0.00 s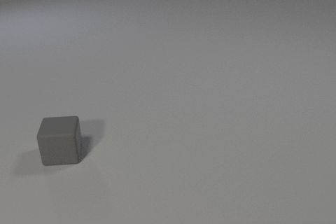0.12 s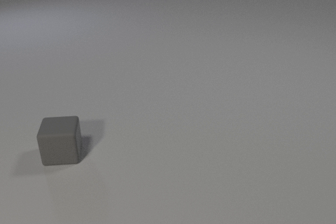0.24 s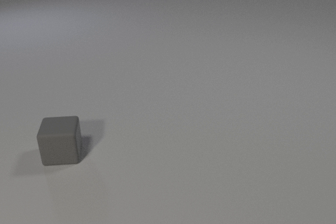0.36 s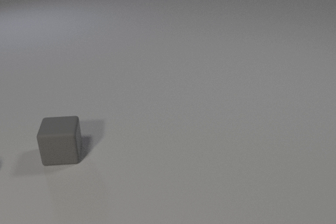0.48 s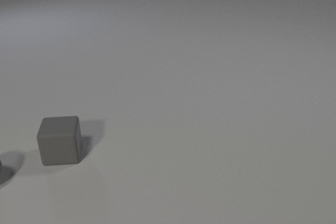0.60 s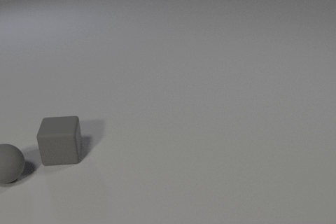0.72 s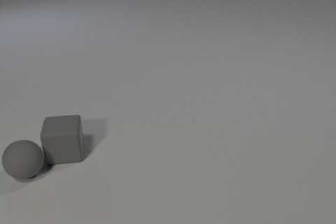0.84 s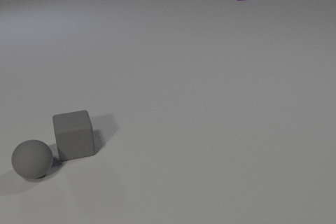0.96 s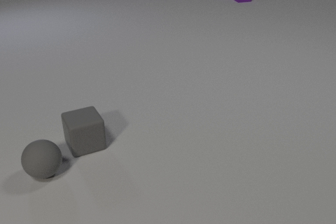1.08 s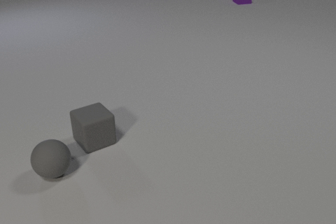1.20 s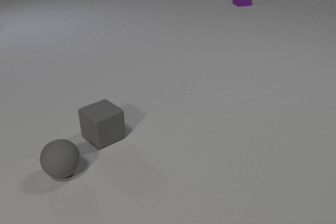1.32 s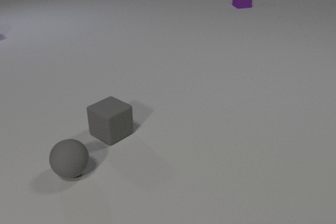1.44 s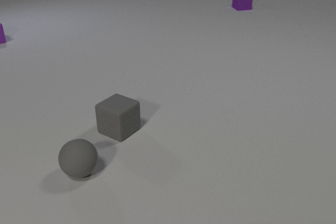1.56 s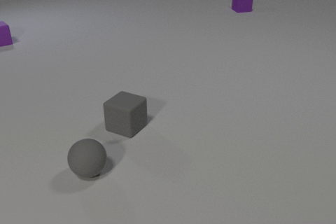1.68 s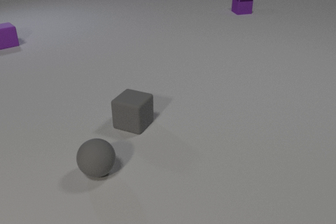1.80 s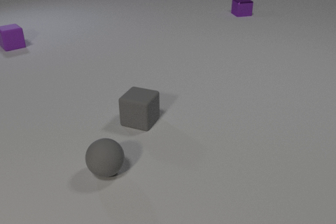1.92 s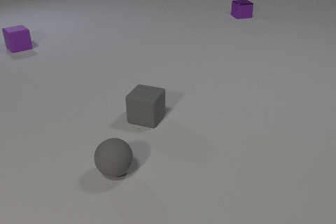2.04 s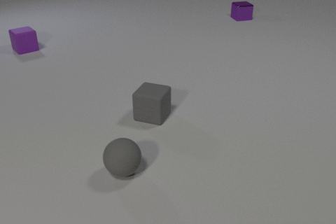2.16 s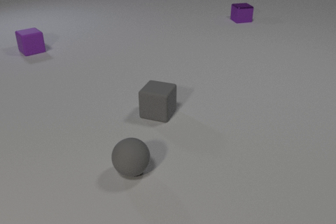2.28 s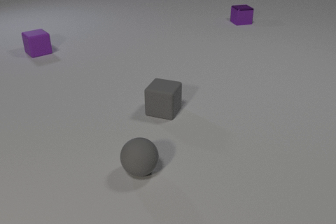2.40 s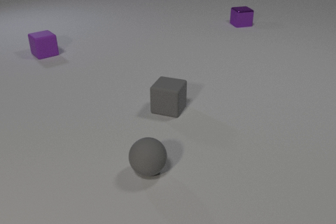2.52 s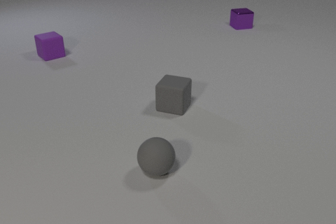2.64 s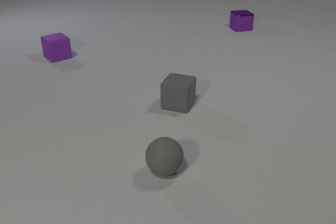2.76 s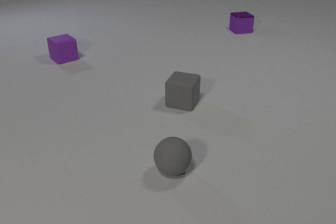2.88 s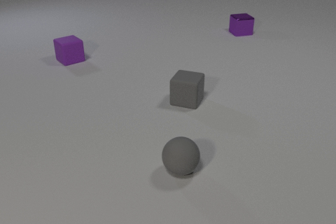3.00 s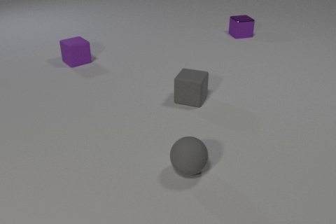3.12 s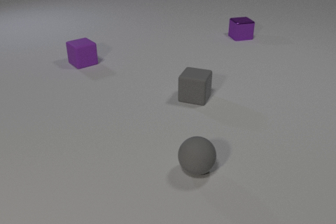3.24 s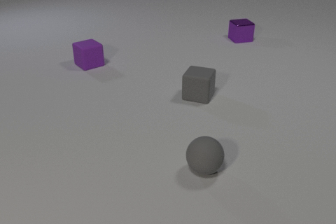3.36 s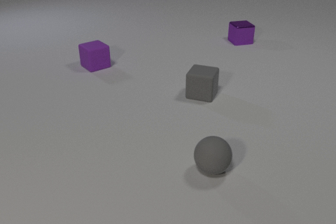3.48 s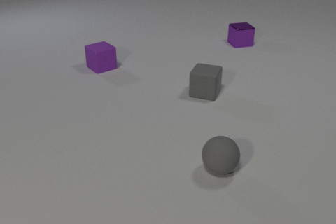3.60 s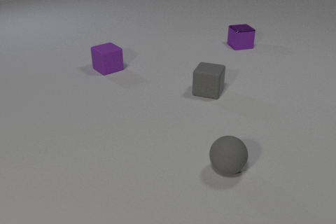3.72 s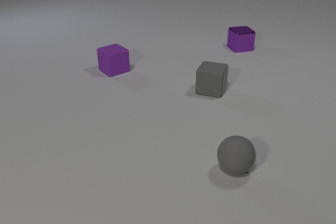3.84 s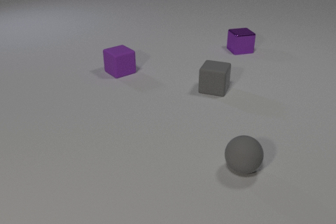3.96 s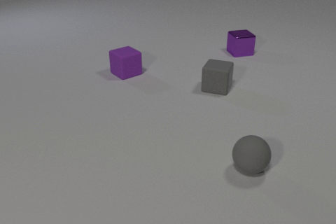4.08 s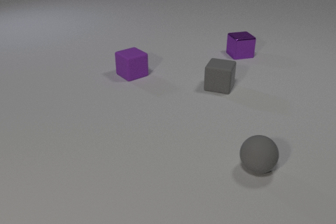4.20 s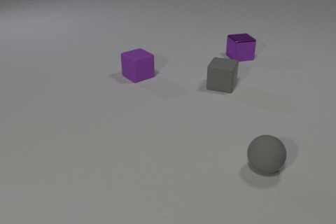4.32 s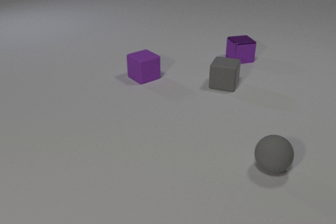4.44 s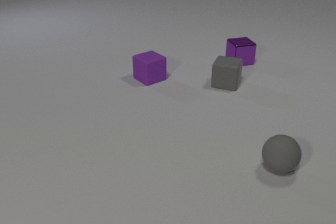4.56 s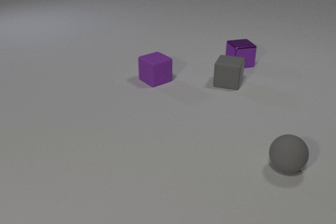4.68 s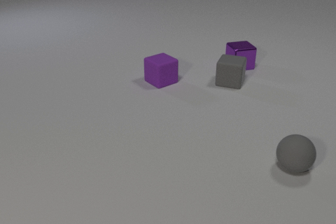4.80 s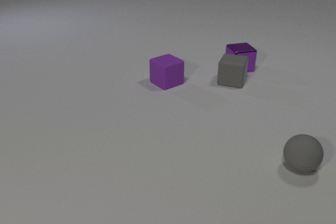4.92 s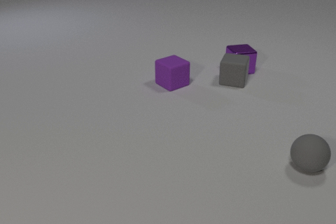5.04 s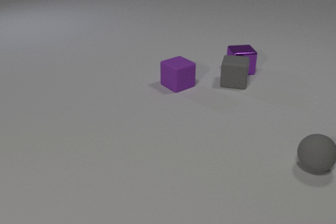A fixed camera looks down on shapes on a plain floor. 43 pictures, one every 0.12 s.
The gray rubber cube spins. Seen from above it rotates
counterclockwise.
The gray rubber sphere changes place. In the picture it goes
to the right.
0.00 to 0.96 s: The gray rubber sphere comes in at the left edge, rolls to the right. The gray rubber cube slides to the right and away from the camera, spins so that its near face slides to the right, counterclockwise seen from above. The purple metal cube comes in at the top edge, slides toward the camera. The gray rubber sphere and the gray rubber cube collide.
0.96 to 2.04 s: The gray rubber sphere rolls to the right. The gray rubber cube slides to the right and away from the camera, spins so that its near face slides to the right, counterclockwise seen from above. The purple metal cube slides toward the camera. The purple rubber cube comes in at the left edge, slides toward the camera and to the right.
2.04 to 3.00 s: The gray rubber sphere rolls to the right. The gray rubber cube slides to the right and away from the camera. The purple metal cube slides toward the camera. The purple rubber cube slides toward the camera and to the right.
3.00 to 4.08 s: The gray rubber sphere rolls to the right. The gray rubber cube slides away from the camera and to the right. The purple metal cube slides toward the camera. The purple rubber cube slides to the right and toward the camera.
4.08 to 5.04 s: The gray rubber sphere rolls to the right. The gray rubber cube slides to the right and away from the camera. The purple metal cube slides toward the camera. The purple rubber cube slides to the right and toward the camera. The gray rubber cube and the purple metal cube collide.
How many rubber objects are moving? 3.
What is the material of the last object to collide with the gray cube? metal.
How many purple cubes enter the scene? 2.
